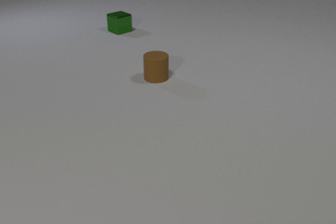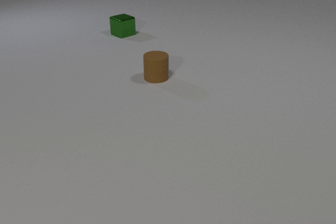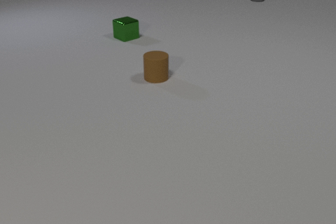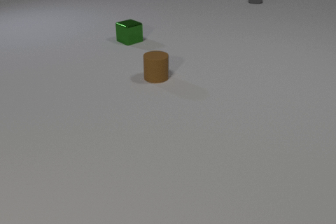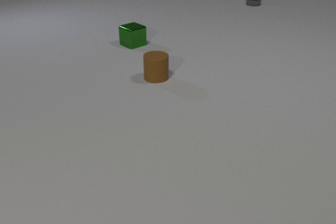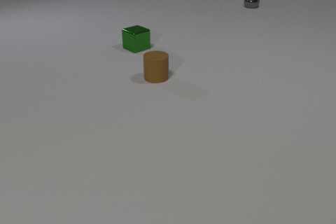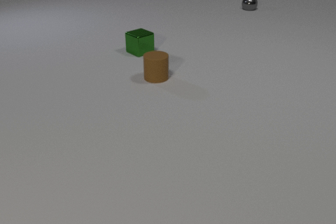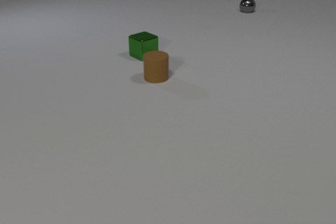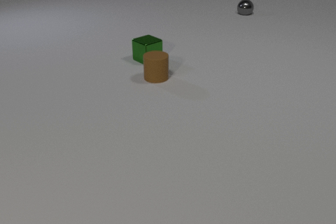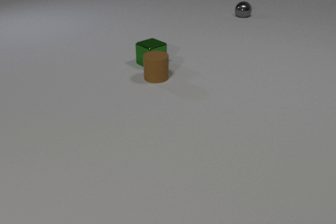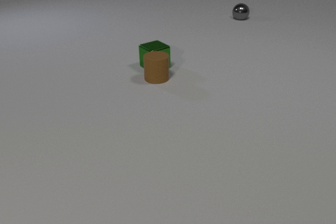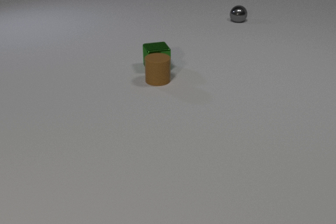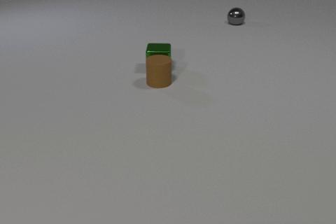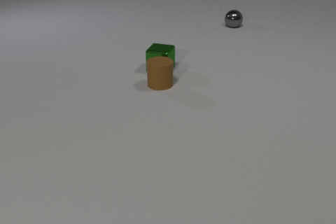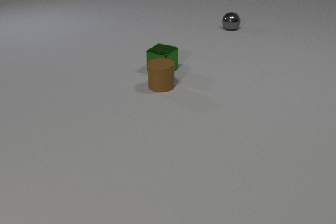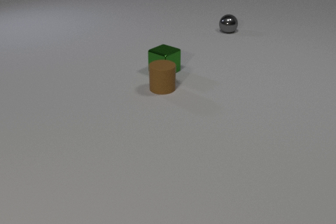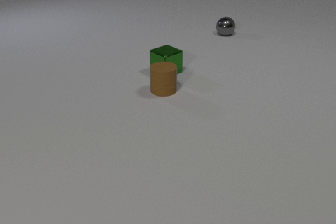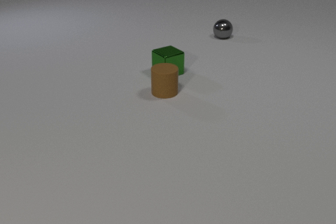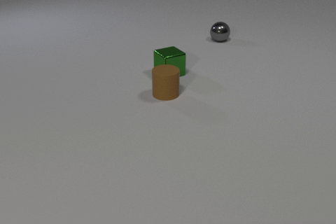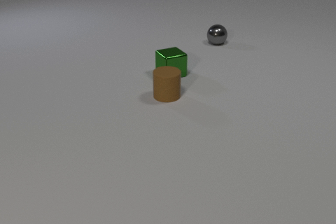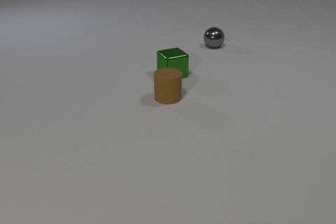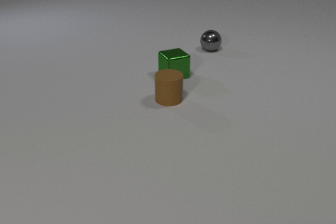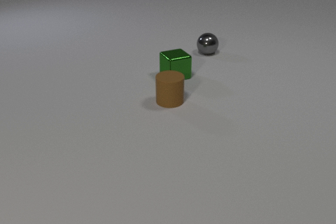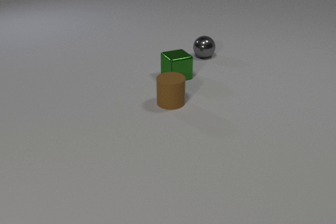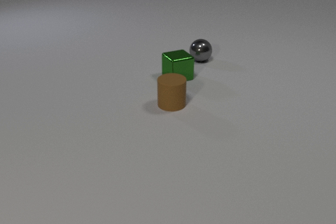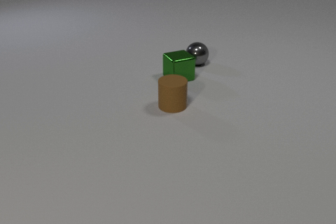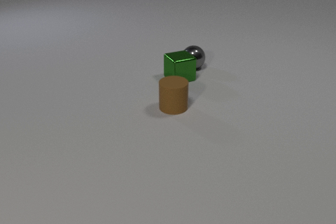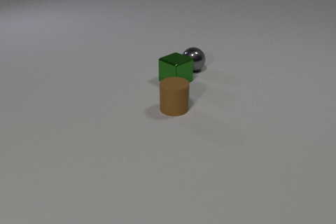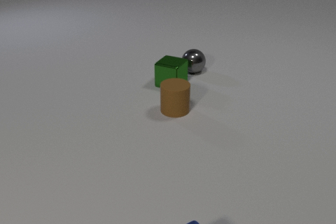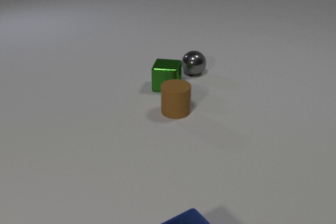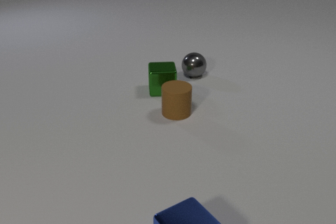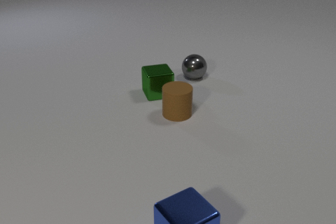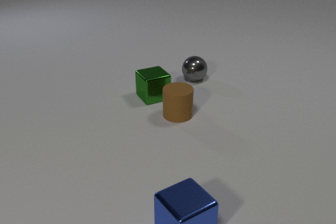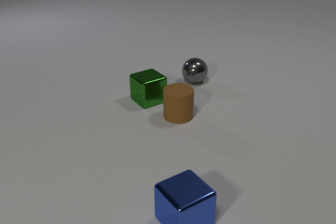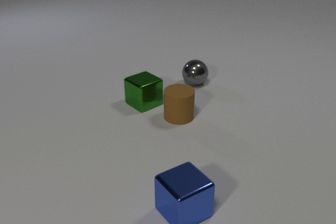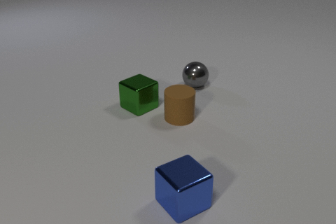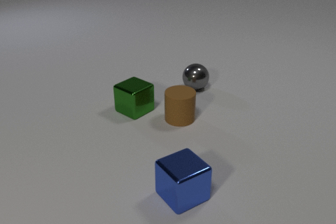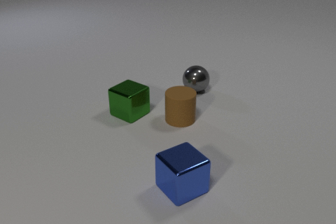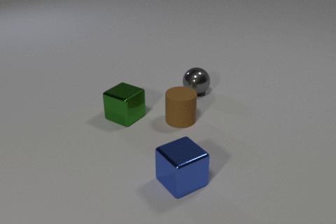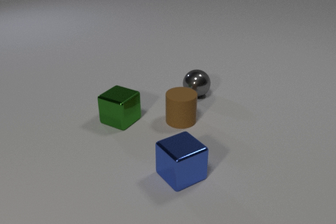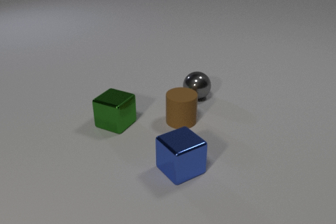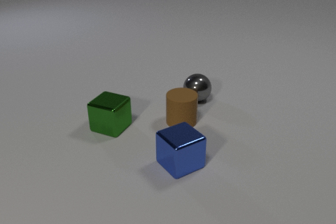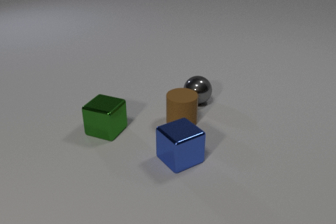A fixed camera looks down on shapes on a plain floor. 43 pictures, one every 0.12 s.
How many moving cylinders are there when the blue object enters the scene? 1.
How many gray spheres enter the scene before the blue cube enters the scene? 1.
What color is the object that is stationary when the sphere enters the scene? brown.
0.00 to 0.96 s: The green metal cube slides toward the camera. The gray metal sphere comes in at the top edge, rolls toward the camera.
0.96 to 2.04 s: The green metal cube slides toward the camera and to the right, spins so that its near face slides to the left, clockwise seen from above. The brown rubber cylinder slides toward the camera. The gray metal sphere rolls toward the camera. The green metal cube and the brown rubber cylinder collide.
2.04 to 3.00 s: The green metal cube slides toward the camera and to the right. The brown rubber cylinder slides toward the camera. The gray metal sphere rolls toward the camera.
3.00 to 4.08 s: The green metal cube slides toward the camera and to the left, spins so that its near face slides to the right, counterclockwise seen from above. The brown rubber cylinder slides toward the camera. The gray metal sphere rolls toward the camera. The blue metal cube comes in at the bottom edge, slides away from the camera. The green metal cube and the gray metal sphere collide.
4.08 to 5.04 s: The green metal cube slides toward the camera and to the left, spins so that its near face slides to the right, counterclockwise seen from above. The brown rubber cylinder slides toward the camera. The gray metal sphere rolls toward the camera. The blue metal cube slides away from the camera.
